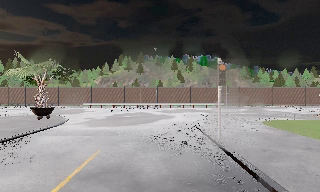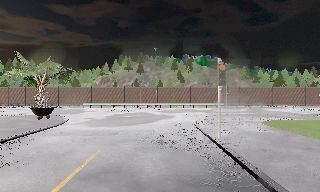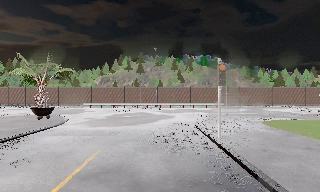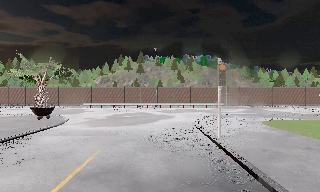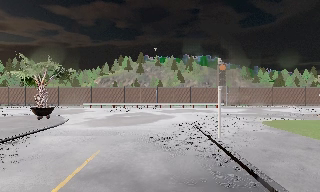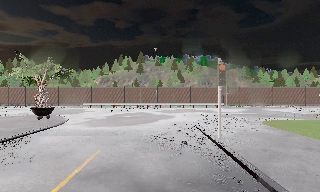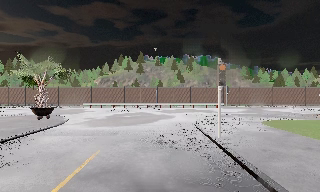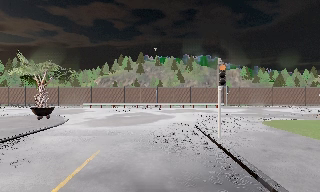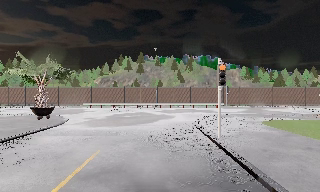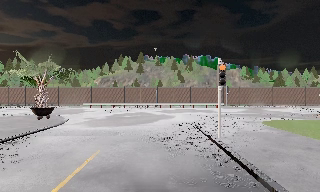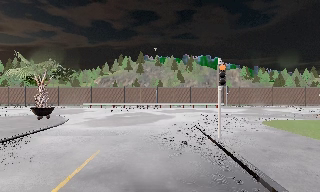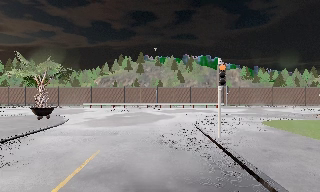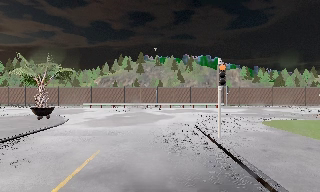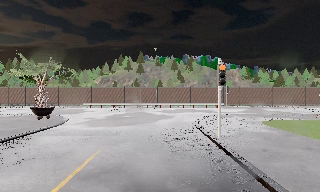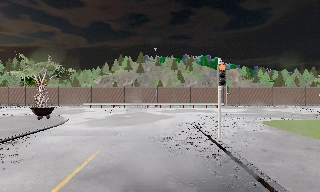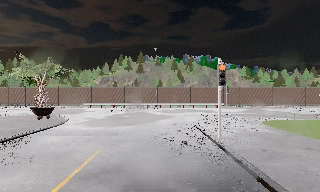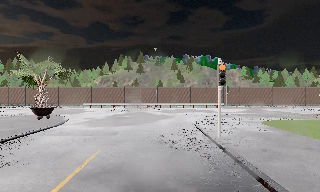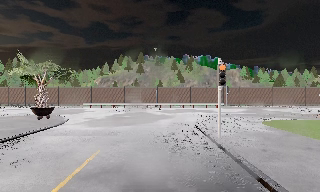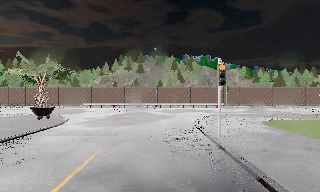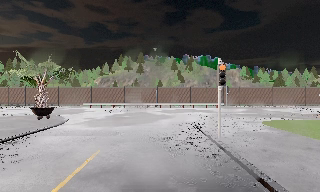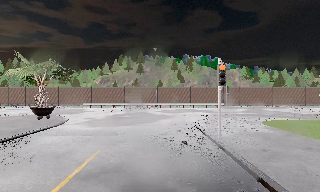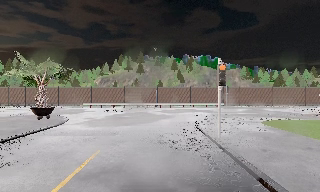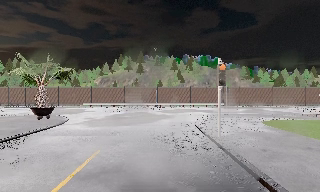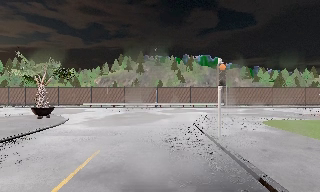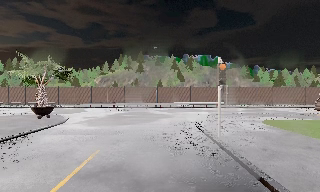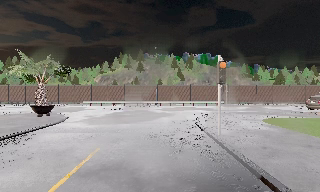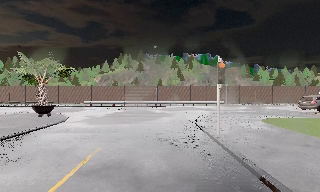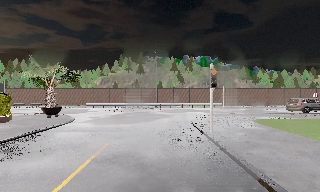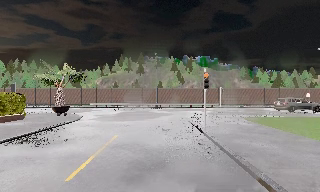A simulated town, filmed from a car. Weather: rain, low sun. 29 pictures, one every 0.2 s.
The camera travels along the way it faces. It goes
backward.
0.0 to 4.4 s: The camera keeps its place and its aim.
4.4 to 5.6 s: The camera travels backward, about 2 m, so what stands in front gets smaller. It gains speed.
The film runs backward here.
